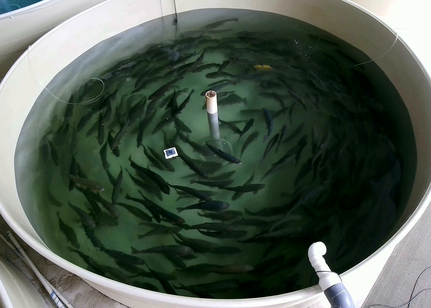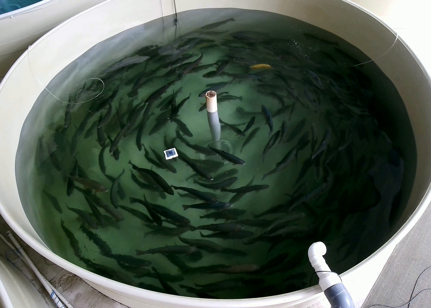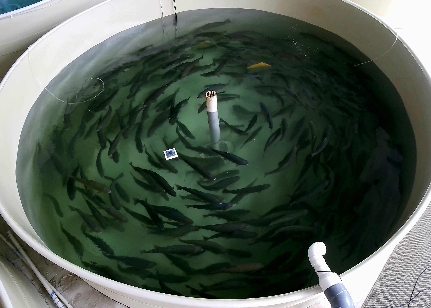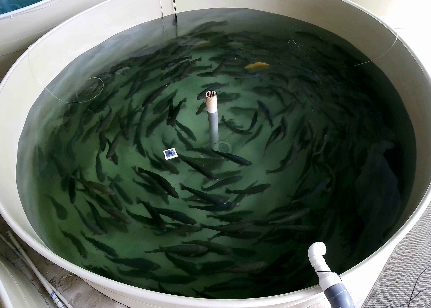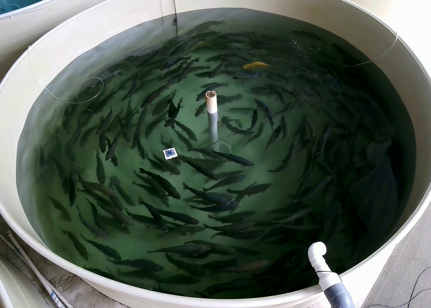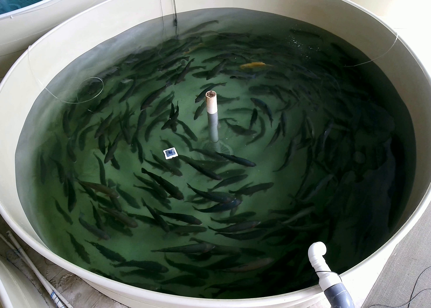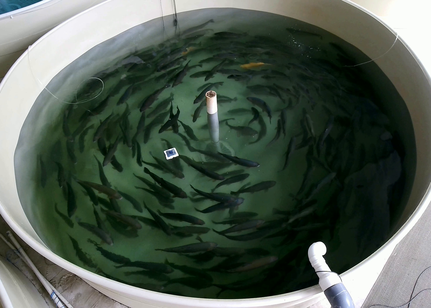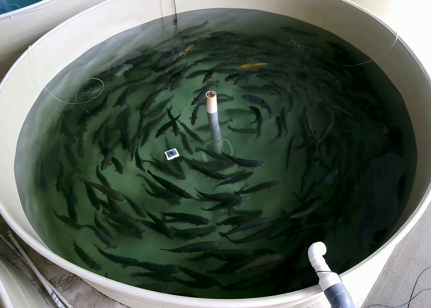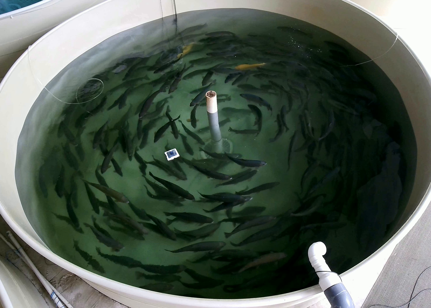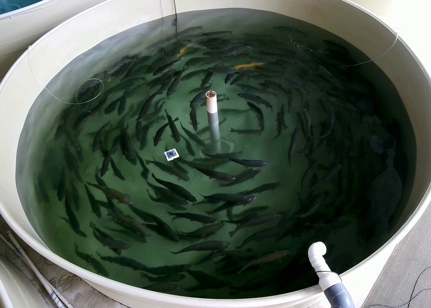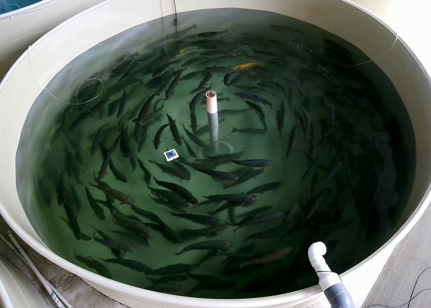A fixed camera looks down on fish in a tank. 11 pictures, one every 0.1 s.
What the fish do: Normal cruising.
